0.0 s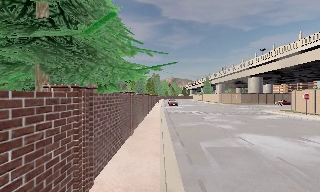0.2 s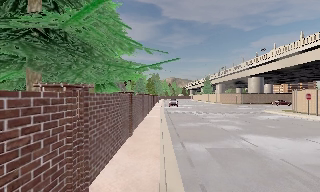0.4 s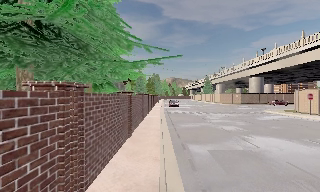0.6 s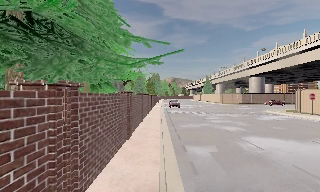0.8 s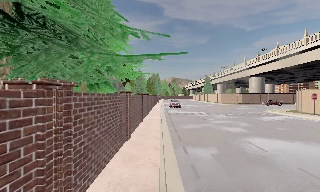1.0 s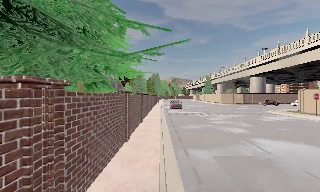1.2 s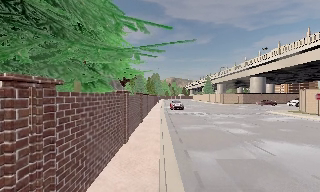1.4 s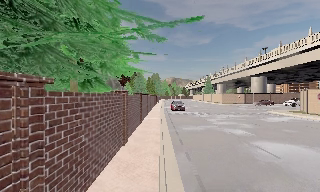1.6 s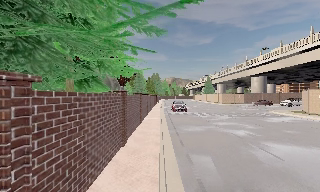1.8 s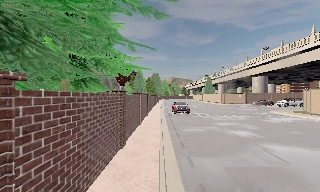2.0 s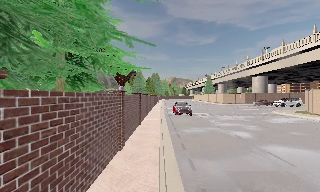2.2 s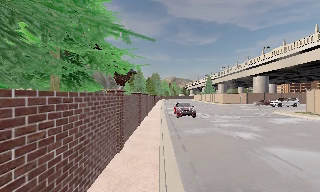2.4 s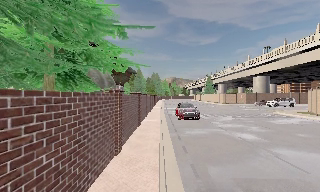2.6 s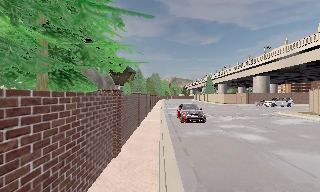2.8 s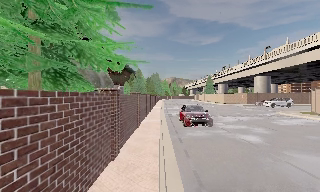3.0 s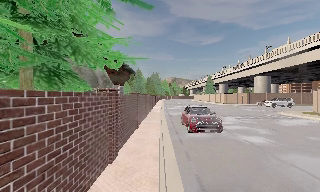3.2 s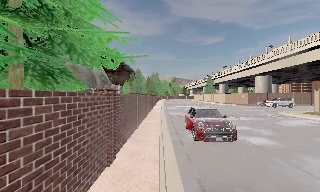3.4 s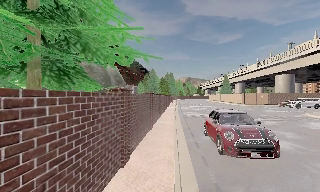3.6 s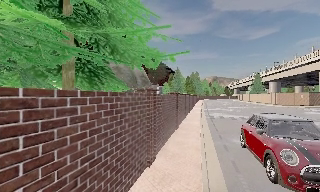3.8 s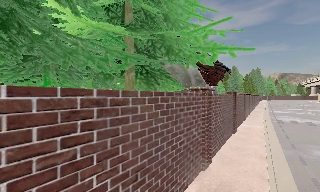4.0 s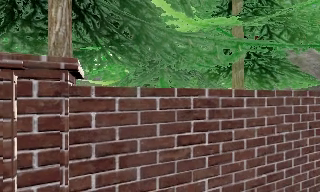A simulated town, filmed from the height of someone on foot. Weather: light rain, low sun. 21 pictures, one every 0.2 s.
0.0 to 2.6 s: The camera travels forward, about 3 m, so what stands in front looms larger.
2.6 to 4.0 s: The scene slides to the right, as the camera pans about 65 degrees to its left. It travels forward, about 1.5 m.
The film runs forward here.
